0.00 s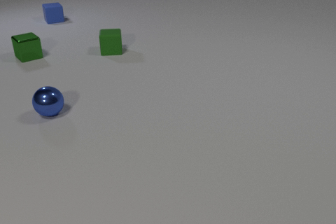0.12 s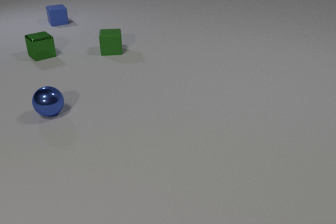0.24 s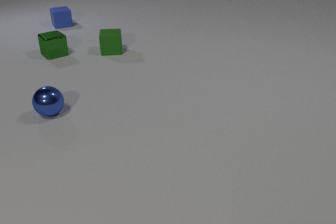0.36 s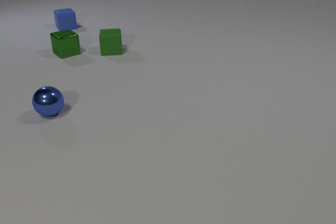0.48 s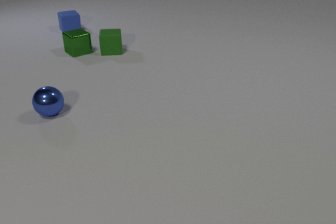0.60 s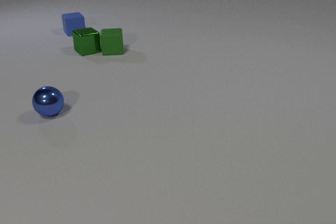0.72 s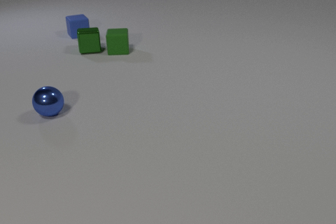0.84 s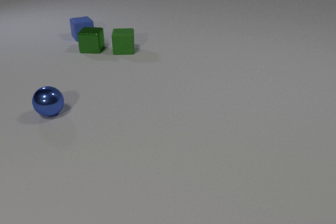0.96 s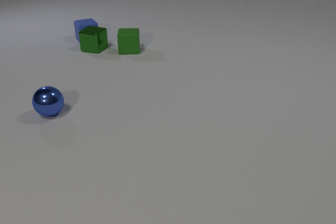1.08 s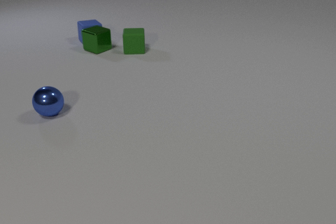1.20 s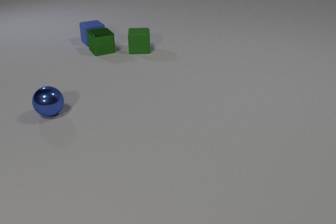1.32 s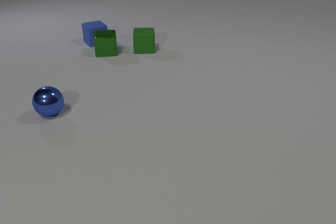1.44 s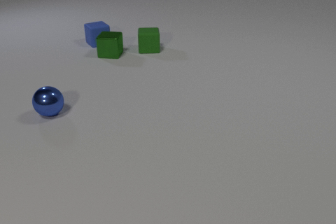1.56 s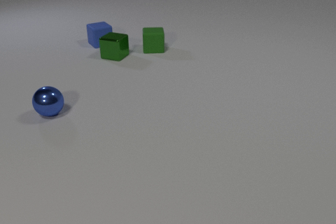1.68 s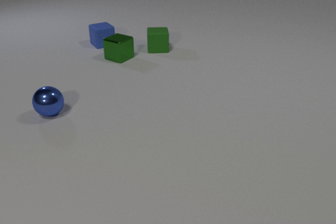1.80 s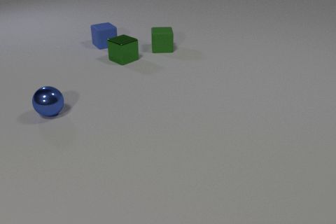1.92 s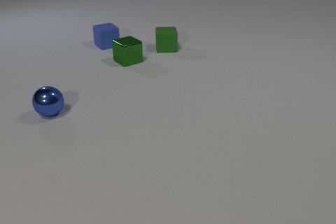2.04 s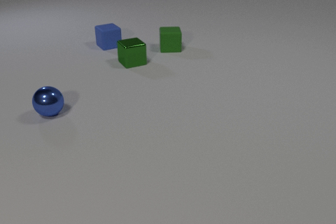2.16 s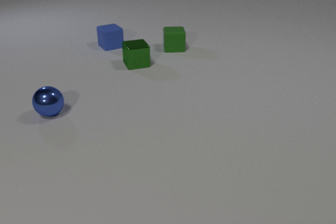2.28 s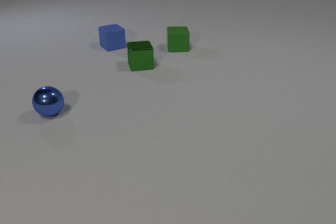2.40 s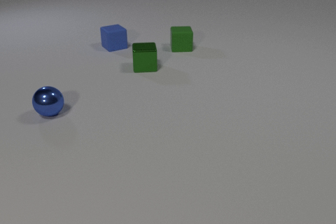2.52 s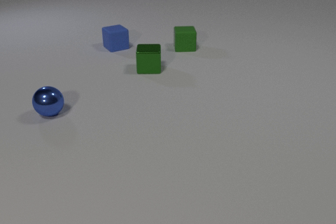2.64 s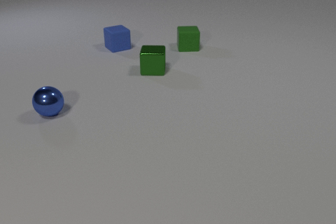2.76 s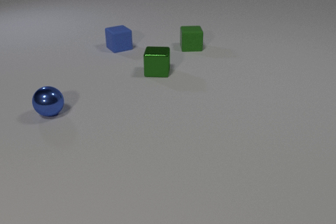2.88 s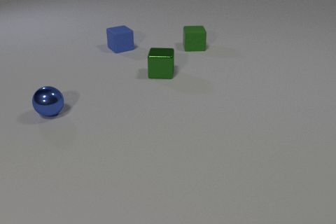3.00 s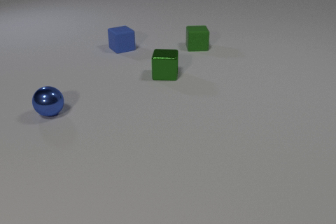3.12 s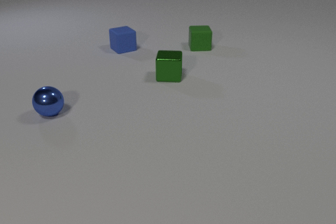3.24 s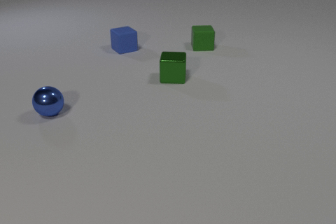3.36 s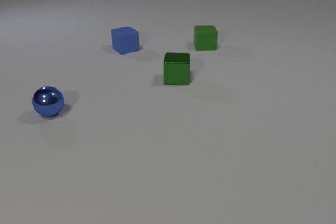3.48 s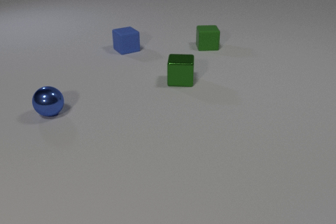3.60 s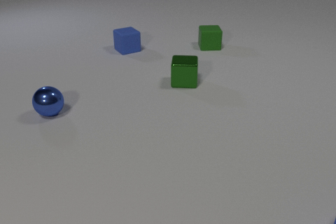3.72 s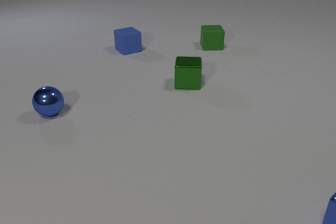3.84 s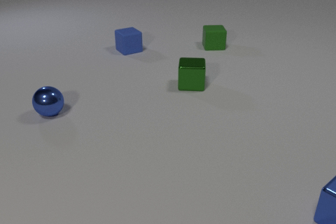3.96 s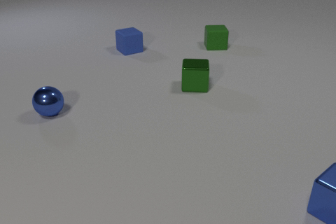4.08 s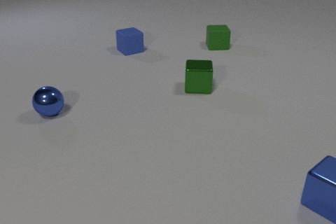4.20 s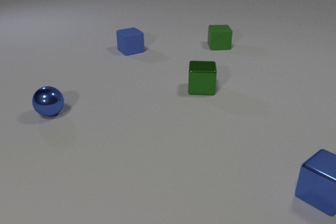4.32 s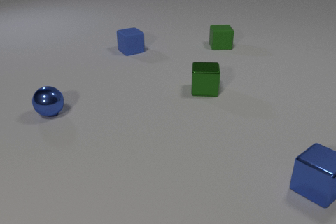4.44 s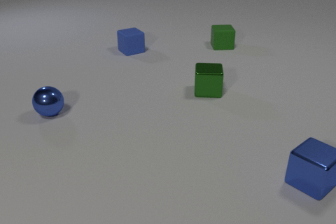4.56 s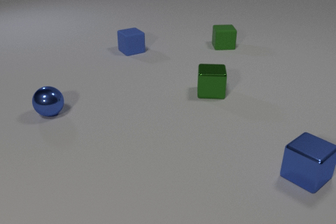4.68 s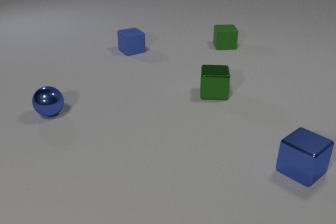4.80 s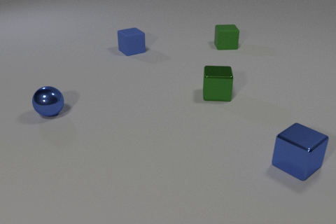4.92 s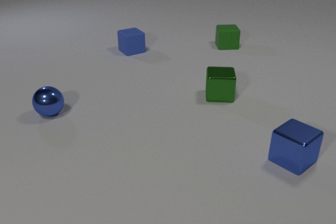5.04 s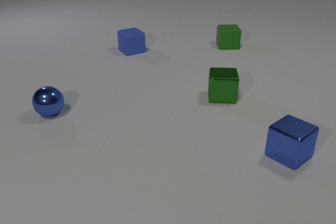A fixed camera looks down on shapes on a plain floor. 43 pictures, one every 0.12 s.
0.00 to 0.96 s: The green metal cube slides to the right, spins clockwise seen from above by about 60 degrees, its near face sliding to the left. The green rubber cube slides to the right. The blue rubber cube slides toward the camera and to the right. The green metal cube and the green rubber cube collide.
0.96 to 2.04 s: The green metal cube slides toward the camera and to the right, spins so that its near face slides to the left, clockwise seen from above. The green rubber cube slides to the right. The blue rubber cube slides toward the camera and to the right. The green metal cube and the blue rubber cube collide.
2.04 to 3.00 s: The green metal cube slides toward the camera and to the right, spins clockwise seen from above by about 30 degrees, its near face sliding to the left. The green rubber cube slides to the right. The blue rubber cube slides to the right and toward the camera.
3.00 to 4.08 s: The green metal cube slides to the right and toward the camera. The green rubber cube slides to the right. The blue rubber cube slides to the right and toward the camera. The blue metal cube comes in at the right edge, slides away from the camera and to the left.
4.08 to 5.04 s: The green metal cube slides to the right and toward the camera. The green rubber cube slides to the right. The blue metal cube slides away from the camera and to the left.
What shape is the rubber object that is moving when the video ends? cube.
What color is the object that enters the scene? blue.
How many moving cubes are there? 4.
